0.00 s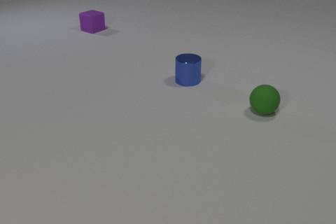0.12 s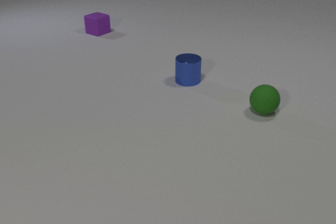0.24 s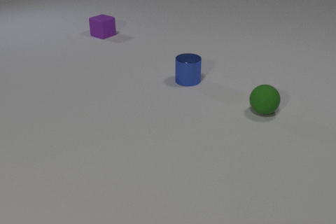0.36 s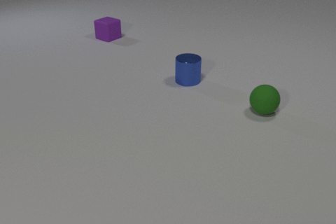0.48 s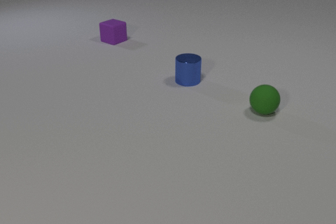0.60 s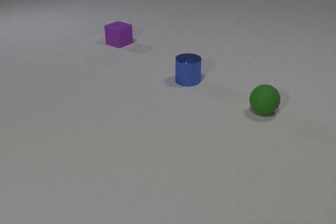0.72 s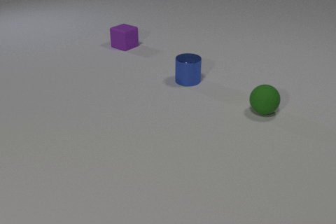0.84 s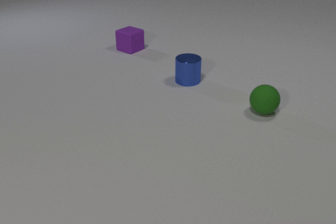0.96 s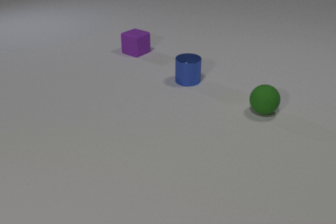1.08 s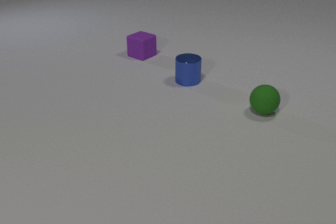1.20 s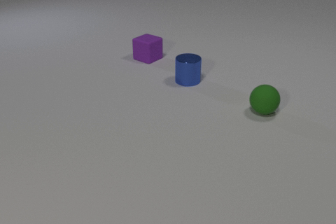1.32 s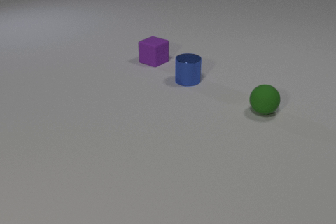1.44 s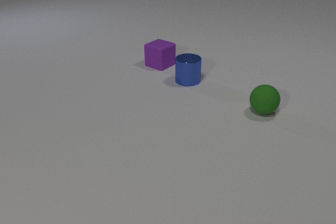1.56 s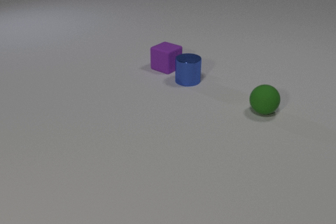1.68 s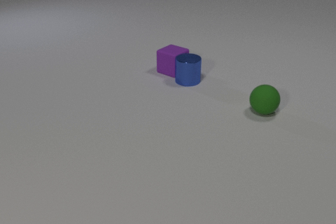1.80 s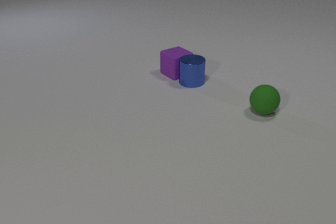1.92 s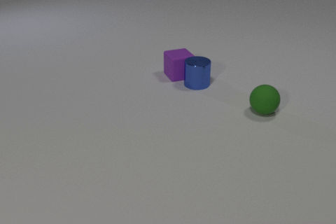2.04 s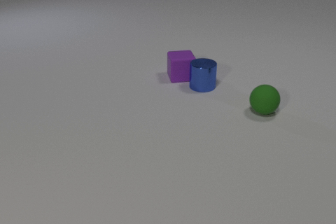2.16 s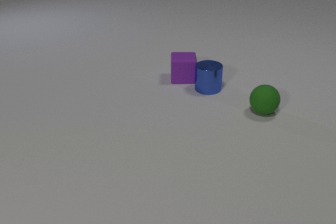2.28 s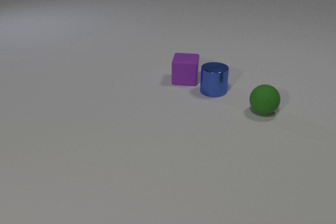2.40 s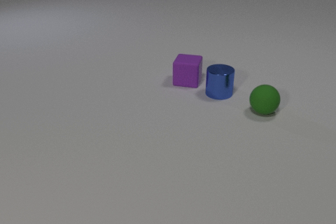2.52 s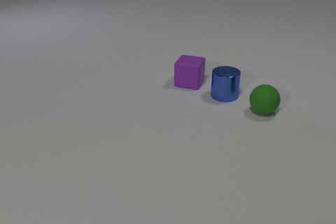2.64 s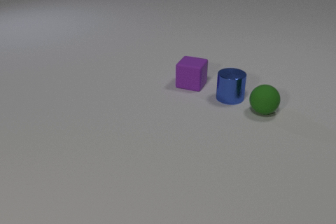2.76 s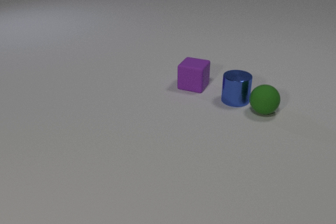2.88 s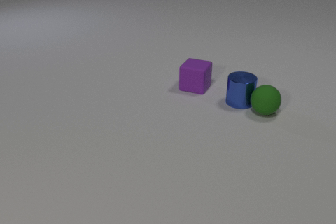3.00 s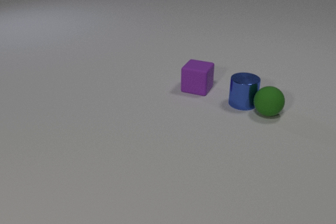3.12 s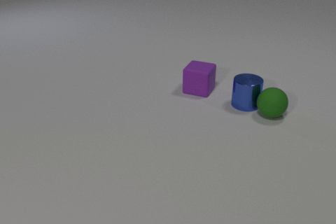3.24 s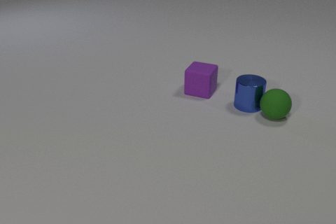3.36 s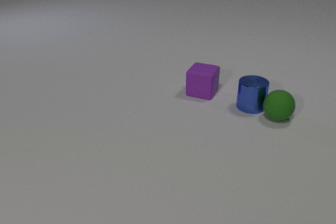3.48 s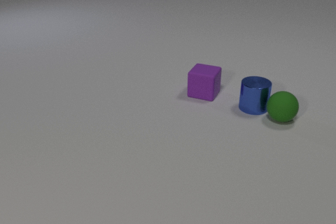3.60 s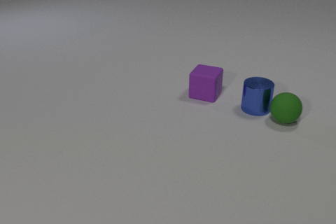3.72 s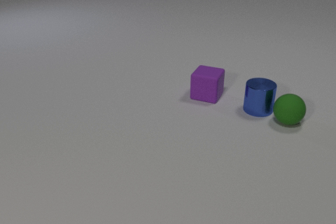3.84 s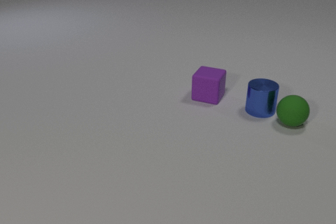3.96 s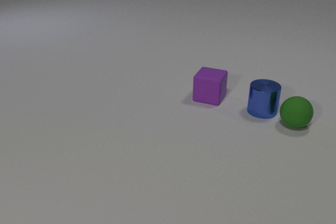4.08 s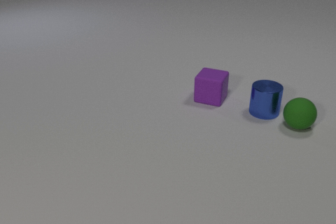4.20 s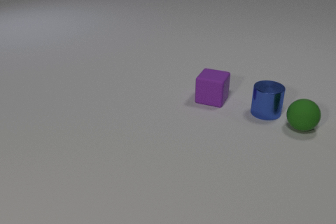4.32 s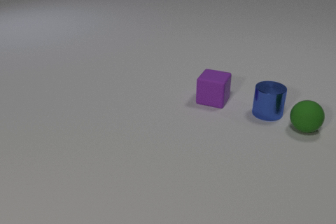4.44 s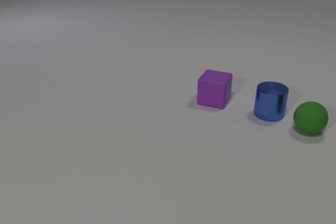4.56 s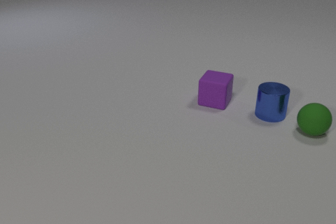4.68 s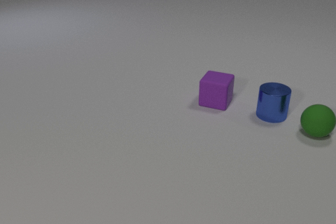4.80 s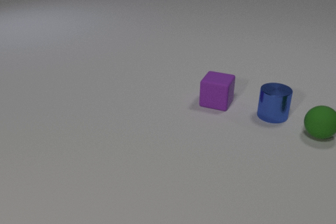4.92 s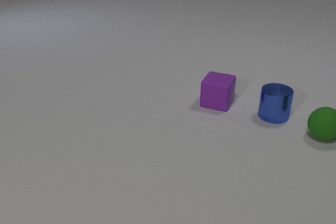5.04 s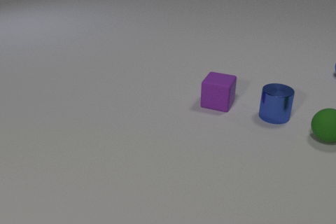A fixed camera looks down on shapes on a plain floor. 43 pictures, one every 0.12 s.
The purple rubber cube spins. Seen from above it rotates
clockwise.
The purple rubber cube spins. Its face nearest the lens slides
to the left.
0.00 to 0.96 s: The purple rubber cube slides toward the camera and to the right.
0.96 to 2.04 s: The purple rubber cube slides toward the camera and to the right, spins so that its near face slides to the left, clockwise seen from above. The blue metal cylinder slides to the right and toward the camera. The purple rubber cube and the blue metal cylinder collide.
2.04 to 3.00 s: The purple rubber cube slides toward the camera and to the right, spins clockwise seen from above by about 30 degrees, its near face sliding to the left. The blue metal cylinder slides to the right and toward the camera. The blue metal cylinder and the green rubber sphere collide.
3.00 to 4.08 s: The purple rubber cube slides toward the camera and to the right. The blue metal cylinder slides to the right and toward the camera. The green rubber sphere rolls to the right and toward the camera.
4.08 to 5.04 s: The purple rubber cube slides toward the camera and to the right. The blue metal cylinder slides to the right. The green rubber sphere rolls to the right and toward the camera.
What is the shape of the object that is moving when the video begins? cube.
How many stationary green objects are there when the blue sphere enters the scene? 0.
What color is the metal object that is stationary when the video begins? blue.
